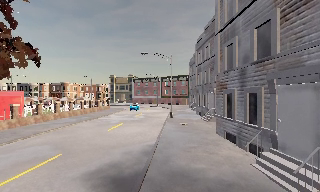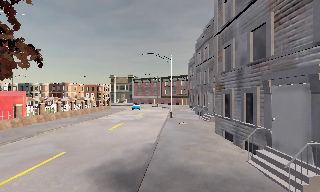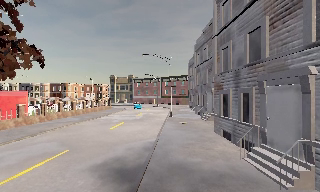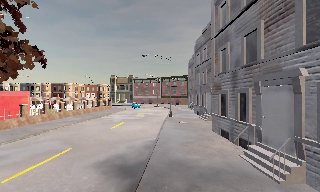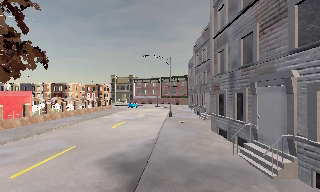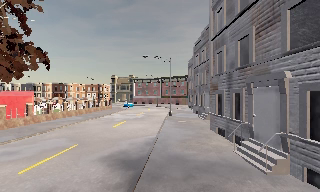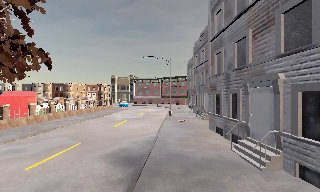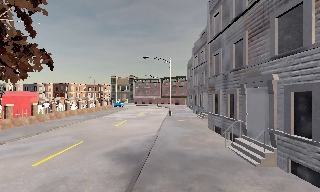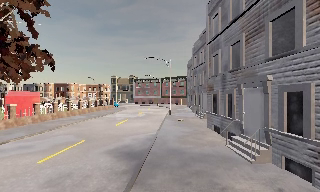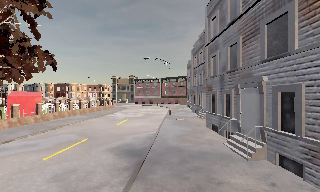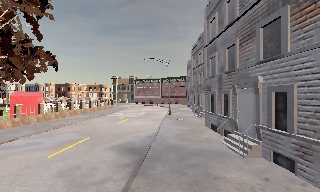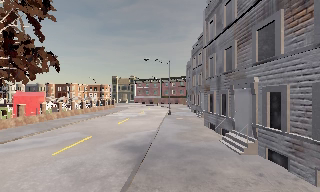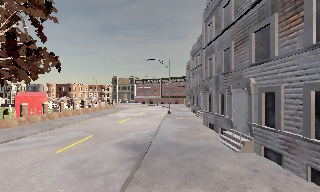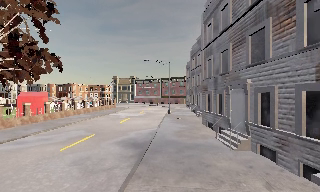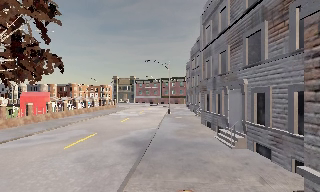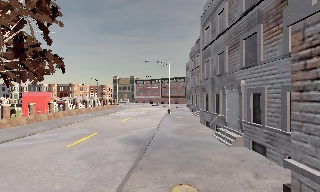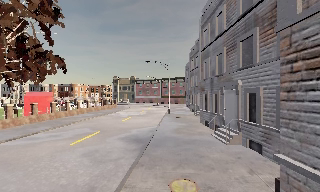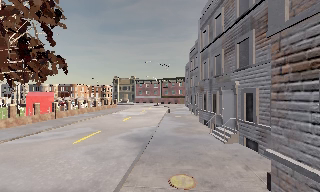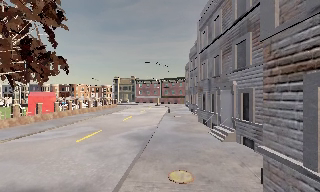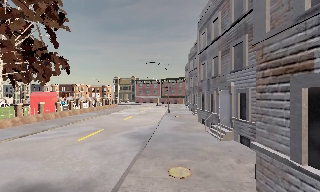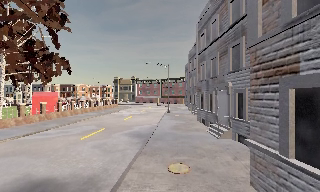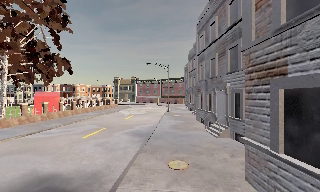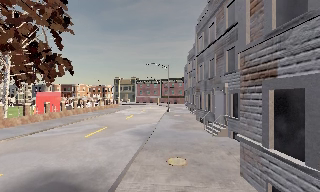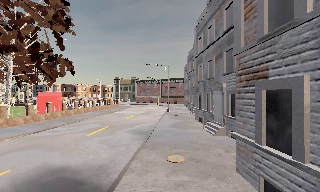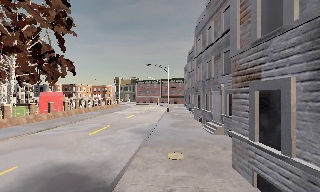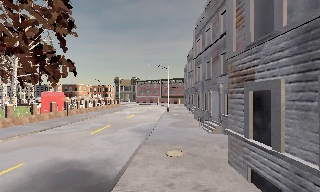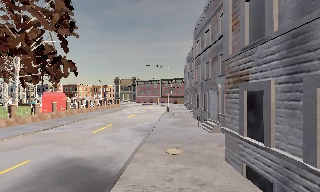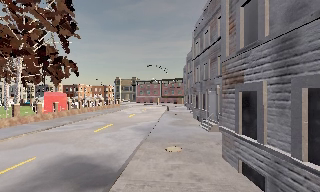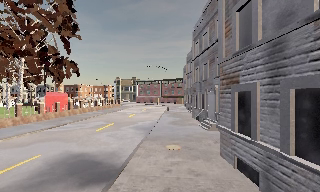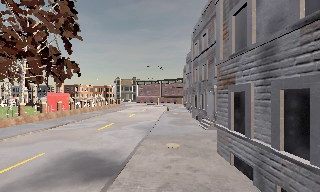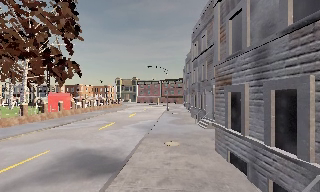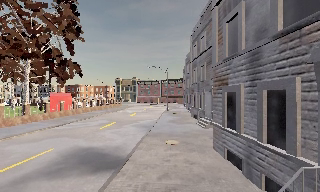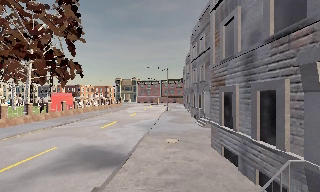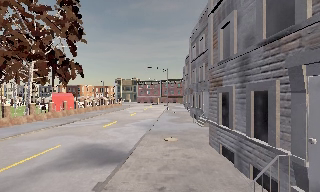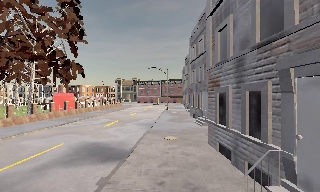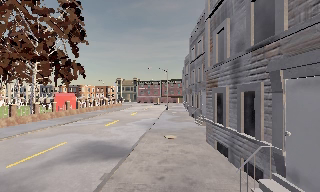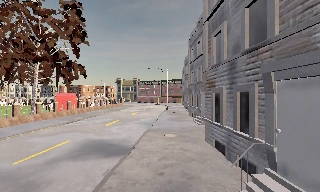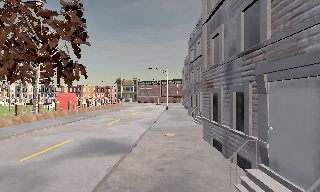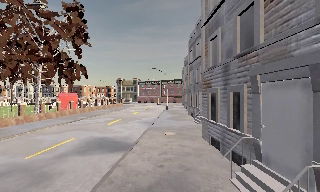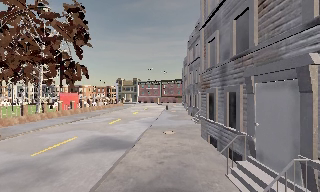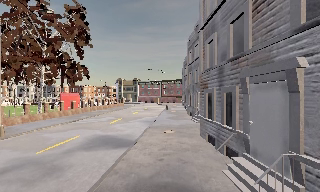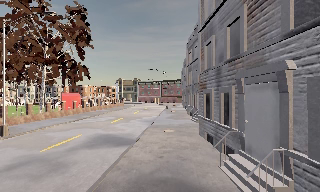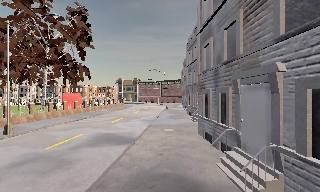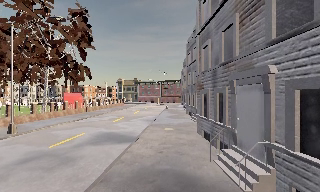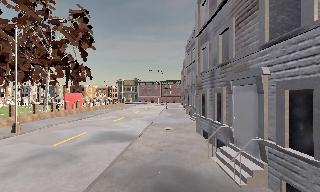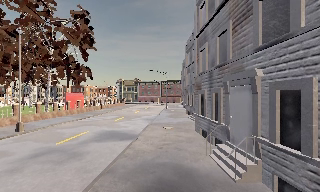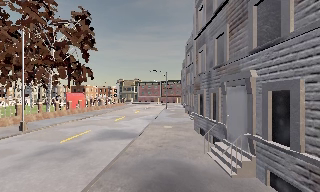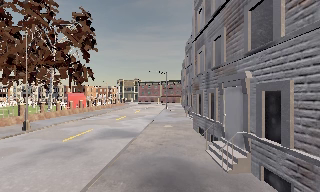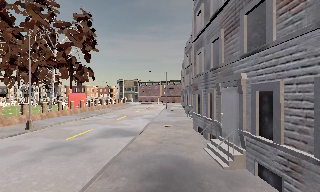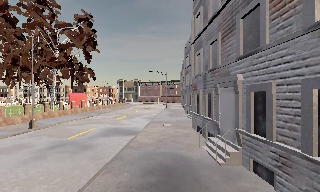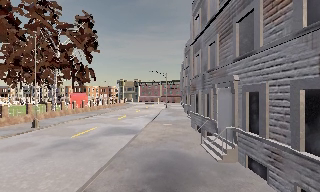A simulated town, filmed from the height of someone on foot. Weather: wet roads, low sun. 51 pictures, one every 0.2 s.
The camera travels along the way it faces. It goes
backward.
0.0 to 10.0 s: The camera travels backward, about 14 m, so what stands in front gets smaller.
The film runs backward here.
